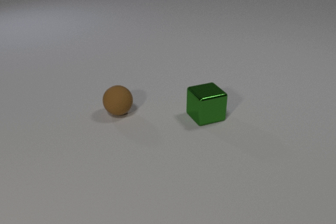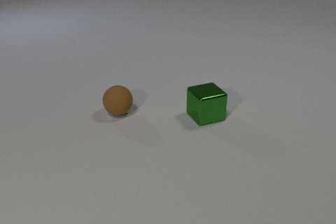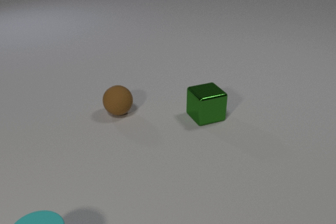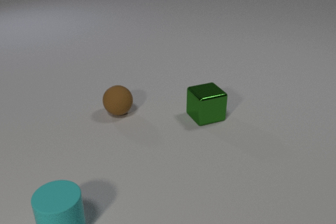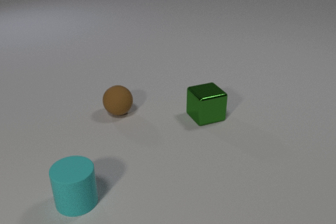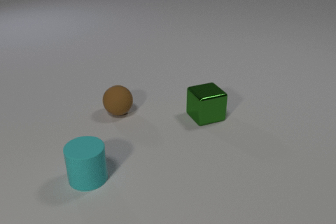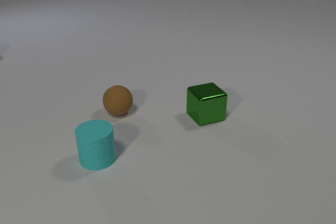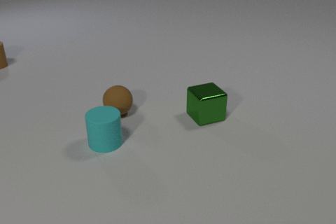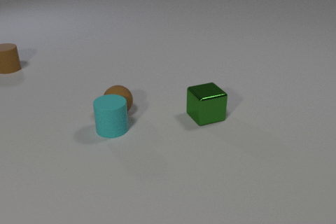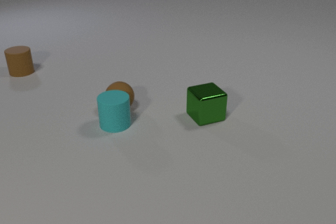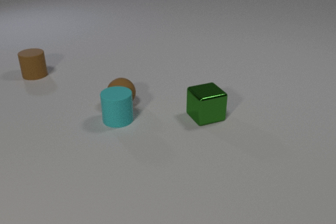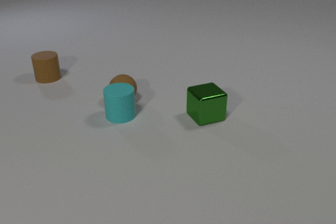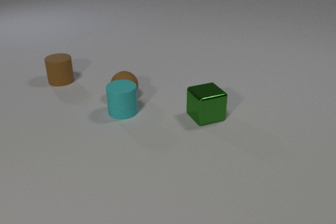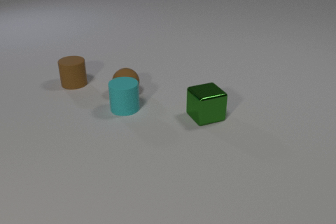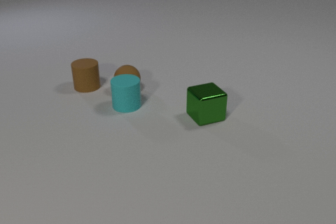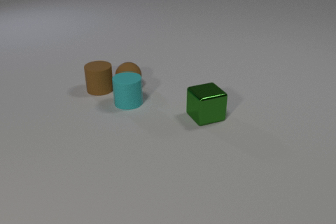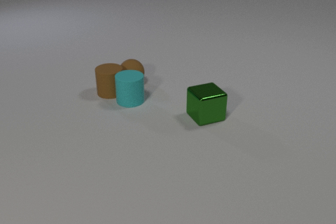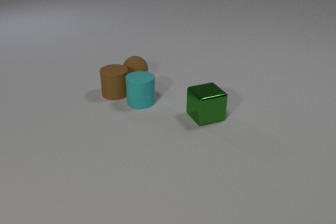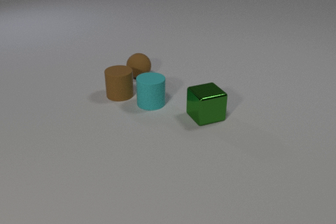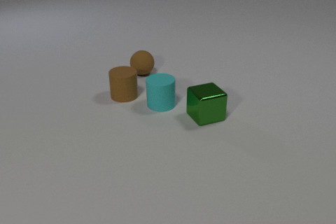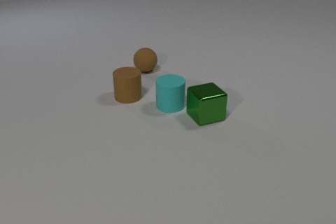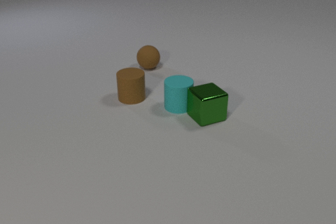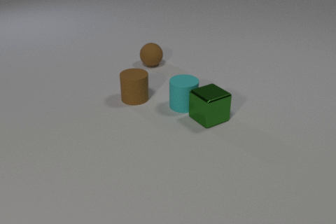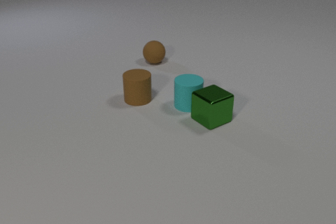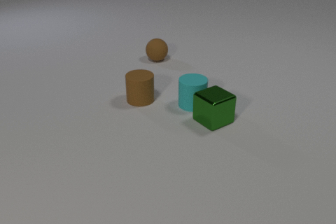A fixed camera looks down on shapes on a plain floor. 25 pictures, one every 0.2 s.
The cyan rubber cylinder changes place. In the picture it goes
away from the camera.
The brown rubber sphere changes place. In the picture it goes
away from the camera.
0.0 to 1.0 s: The cyan rubber cylinder comes in at the bottom edge, slides away from the camera and to the right.
1.0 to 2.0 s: The cyan rubber cylinder slides away from the camera. The brown rubber sphere rolls away from the camera. The brown rubber cylinder comes in at the left edge, slides toward the camera and to the right. The cyan rubber cylinder and the brown rubber sphere collide.
2.0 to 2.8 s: The cyan rubber cylinder slides away from the camera. The brown rubber sphere rolls away from the camera. The brown rubber cylinder slides to the right and toward the camera.
2.8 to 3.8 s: The cyan rubber cylinder slides to the right. The brown rubber sphere rolls away from the camera. The brown rubber cylinder slides to the right and toward the camera. The brown rubber sphere and the brown rubber cylinder collide. The cyan rubber cylinder and the brown rubber cylinder collide.
3.8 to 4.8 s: The cyan rubber cylinder slides to the right. The brown rubber sphere rolls away from the camera and to the right. The brown rubber cylinder slides to the right and toward the camera. The green metal cube slides to the right and toward the camera. The cyan rubber cylinder and the green metal cube collide.
Are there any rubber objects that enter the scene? yes.
What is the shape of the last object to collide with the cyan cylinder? cube.
Are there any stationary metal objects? no.
